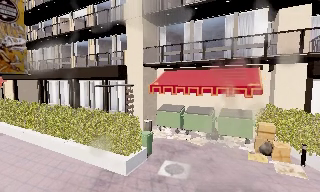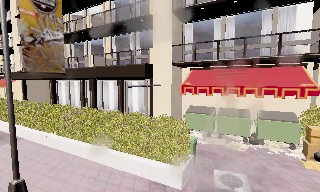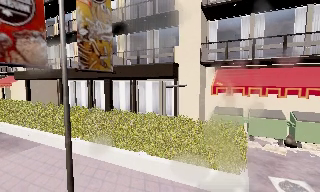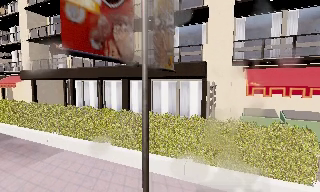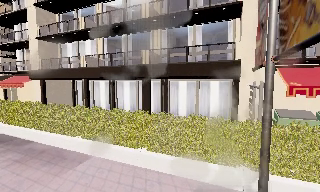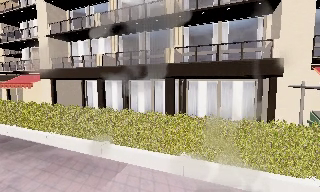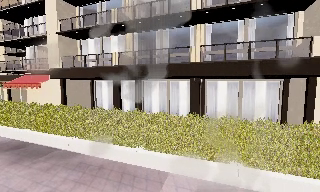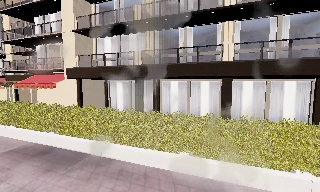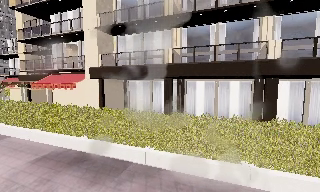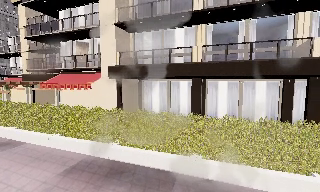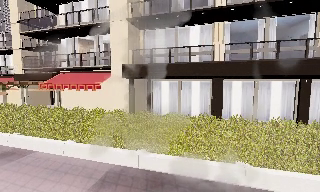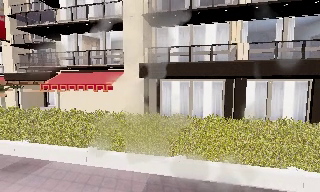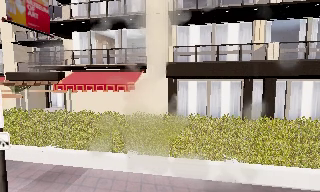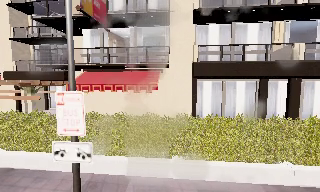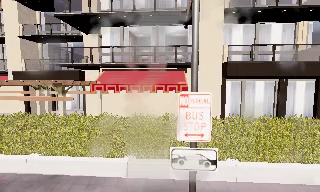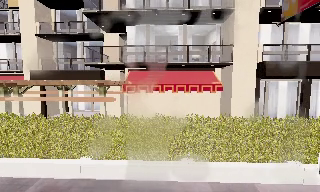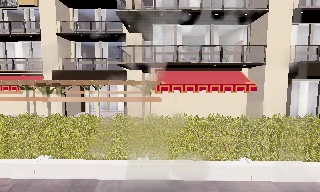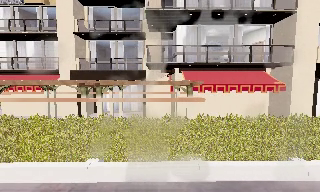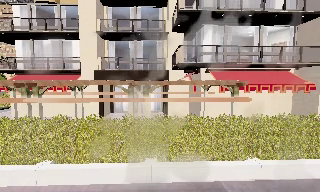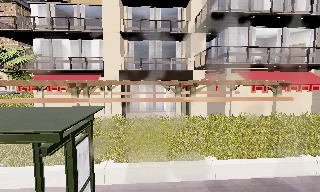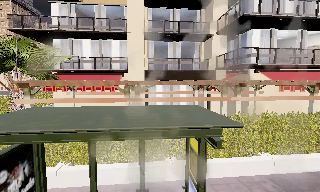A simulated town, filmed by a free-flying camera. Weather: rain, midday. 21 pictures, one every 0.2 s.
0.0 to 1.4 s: The camera travels to its left, about 13 m, so close, fixed things drift to the right.
1.4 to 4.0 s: The camera pans to its right, which is clockwise from overhead, by about 25 degrees. It travels to its left, about 25 m, so close, fixed things drift to the right.
The film runs forward here.
